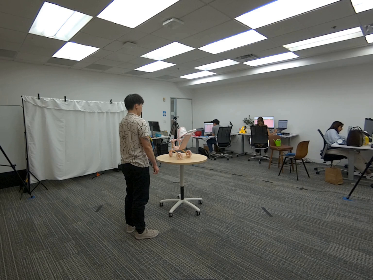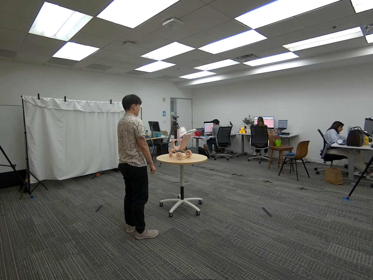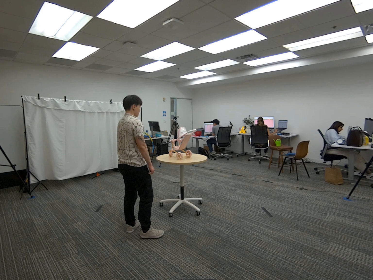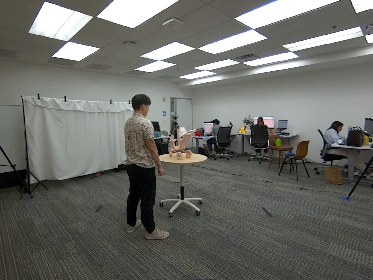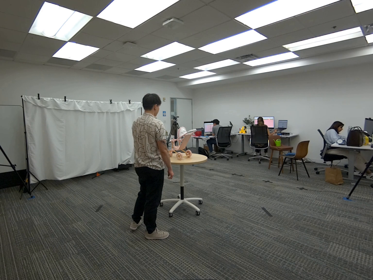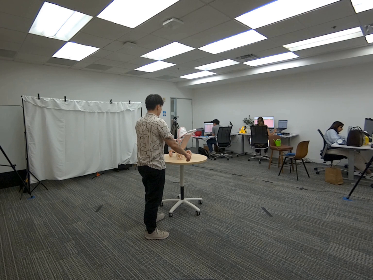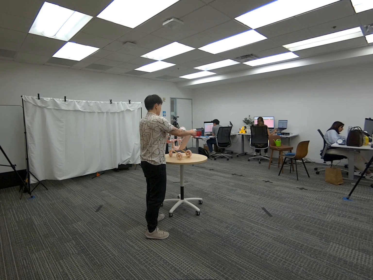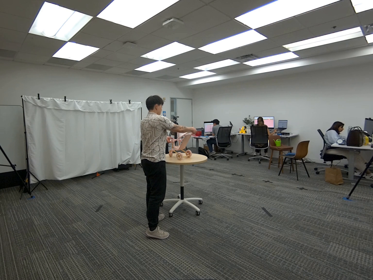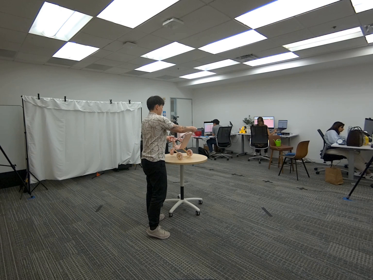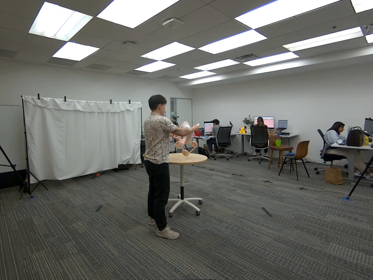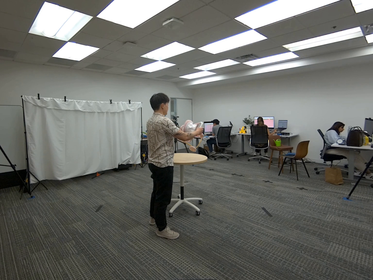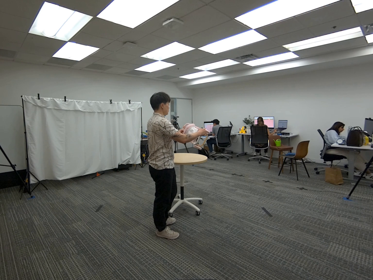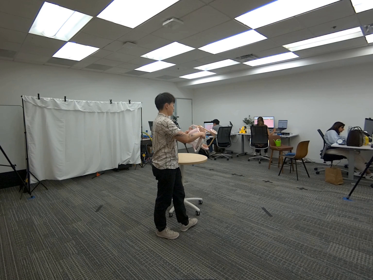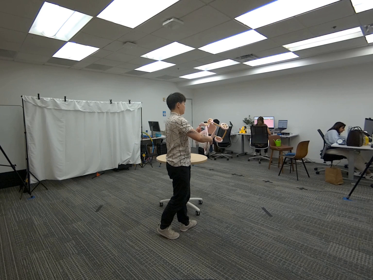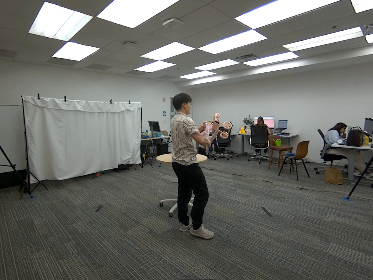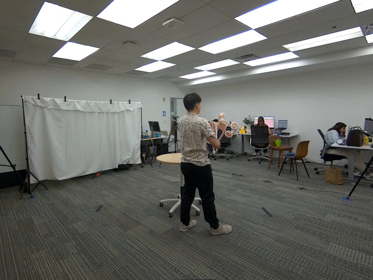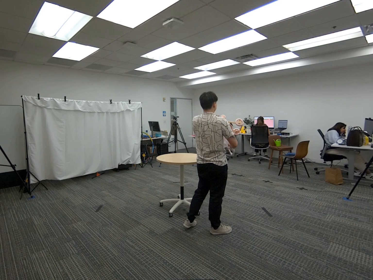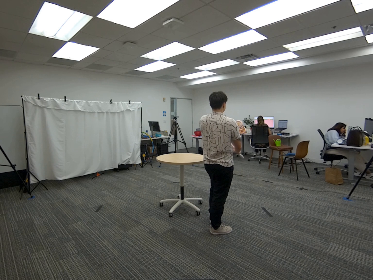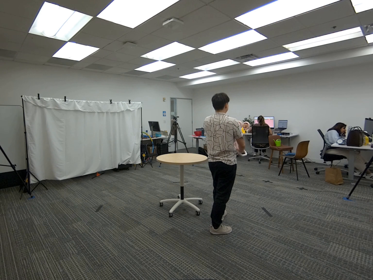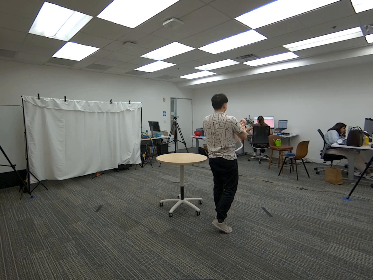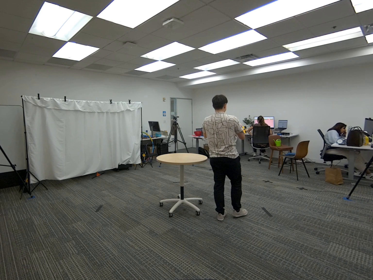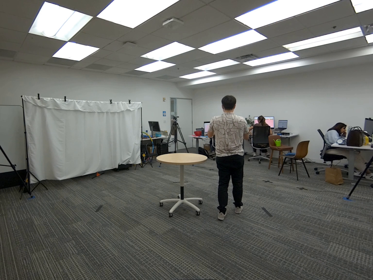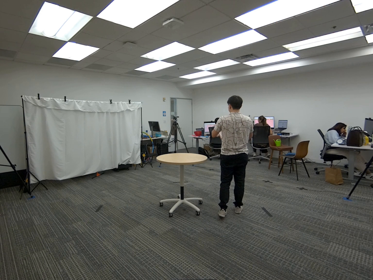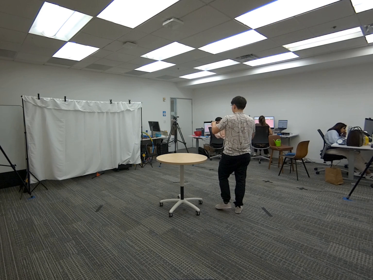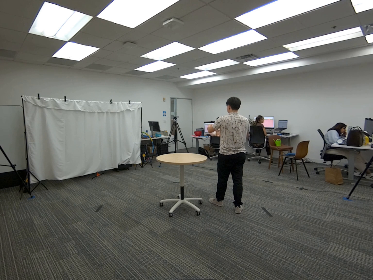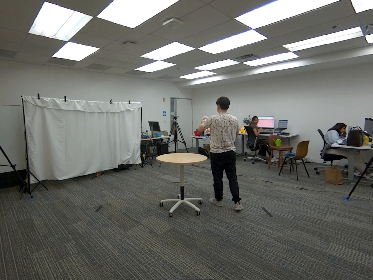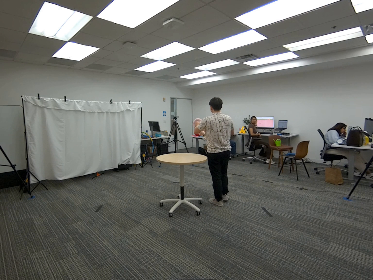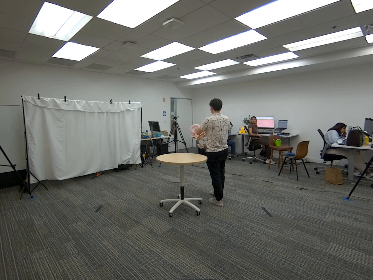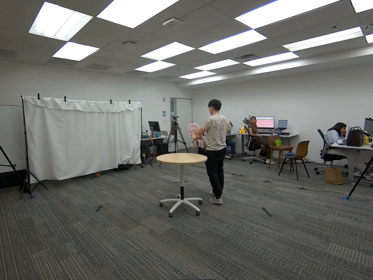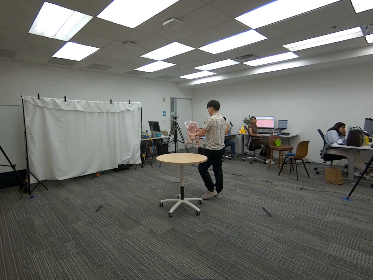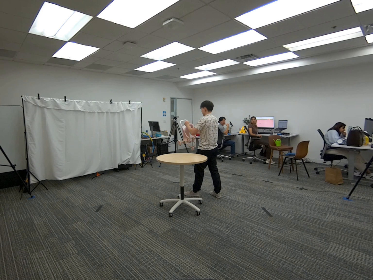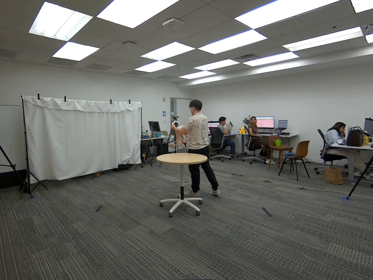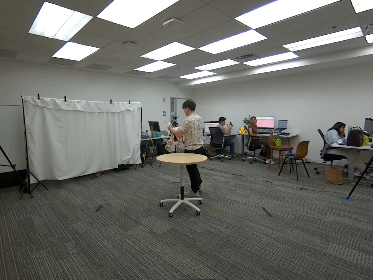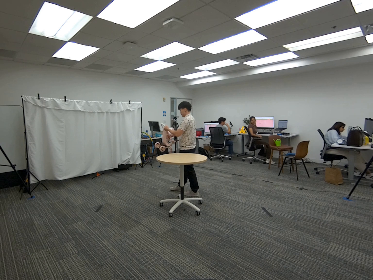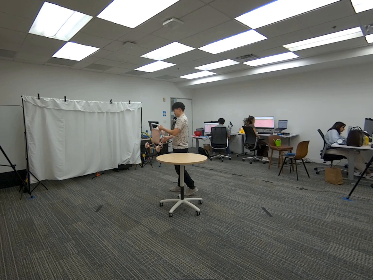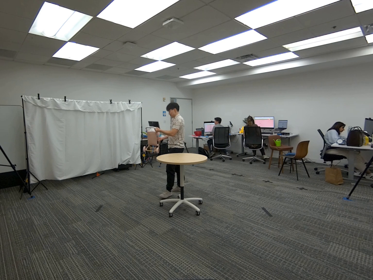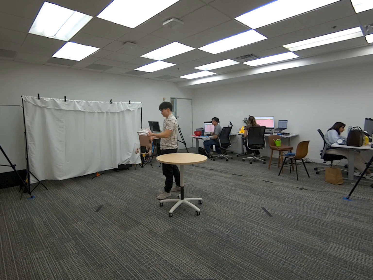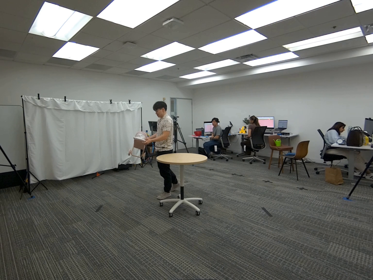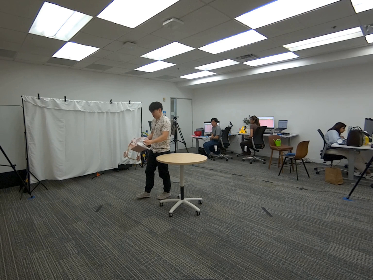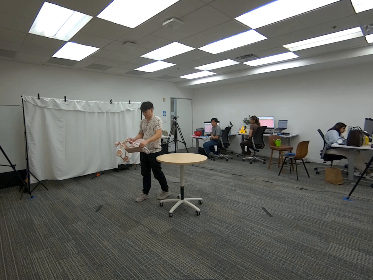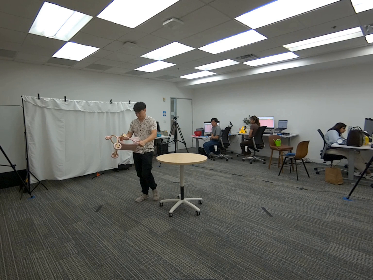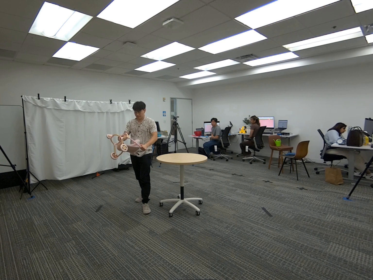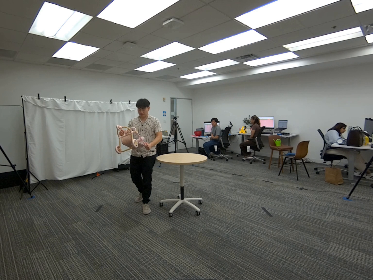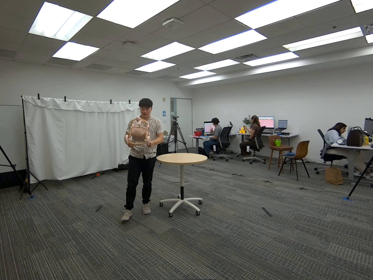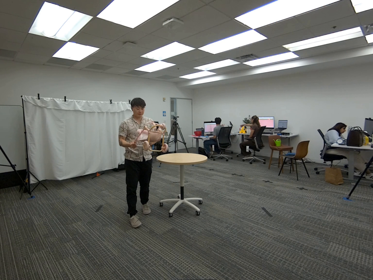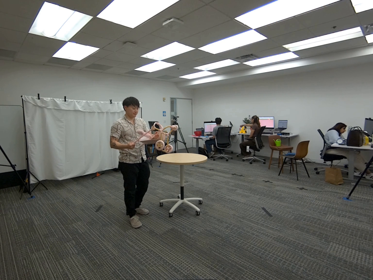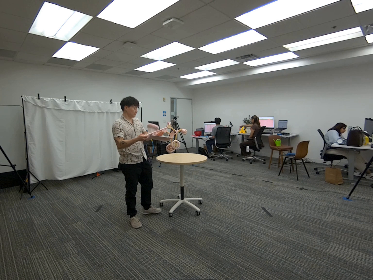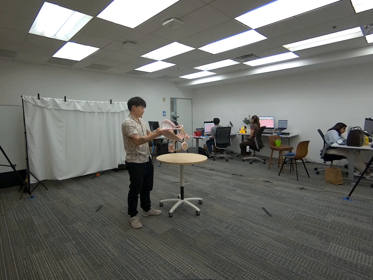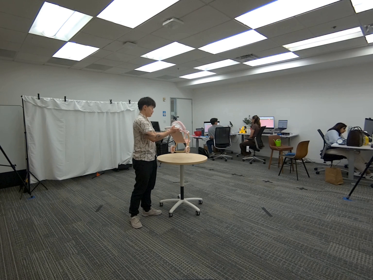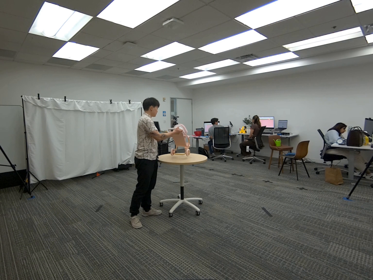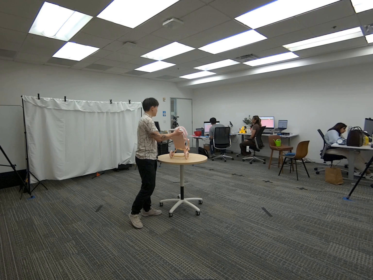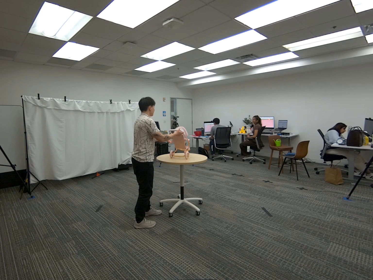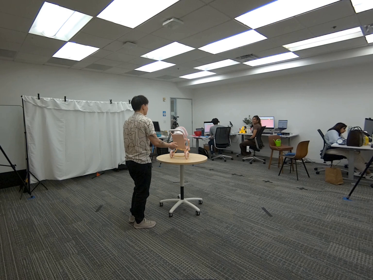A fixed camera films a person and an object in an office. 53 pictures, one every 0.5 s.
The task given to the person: Walk over to the toy stroller on the round table and pick up using both hands. Rotate the stroller midair while walking around the table within the bounding area. Place back on table when finished.
